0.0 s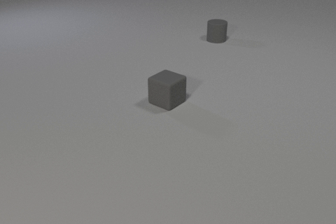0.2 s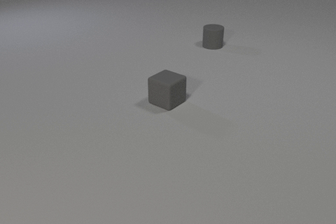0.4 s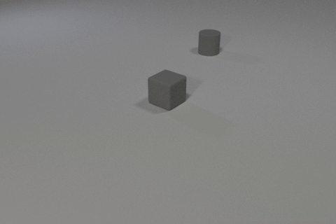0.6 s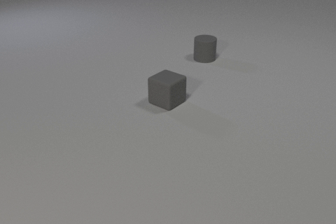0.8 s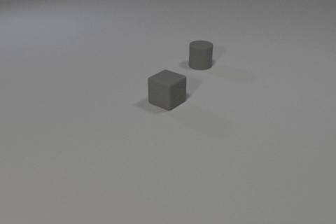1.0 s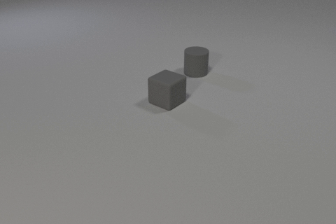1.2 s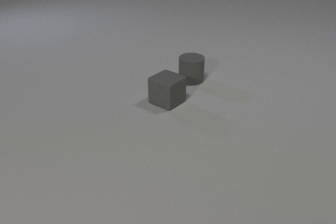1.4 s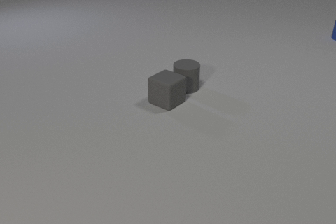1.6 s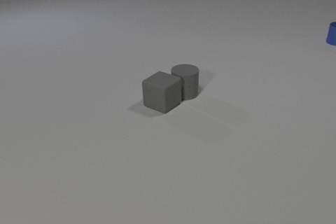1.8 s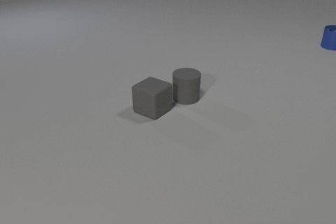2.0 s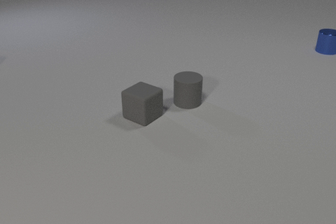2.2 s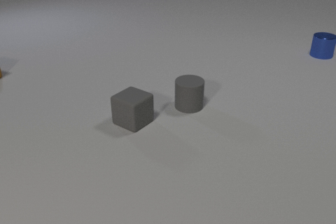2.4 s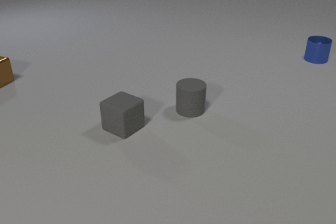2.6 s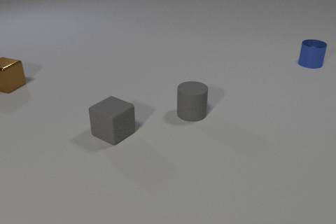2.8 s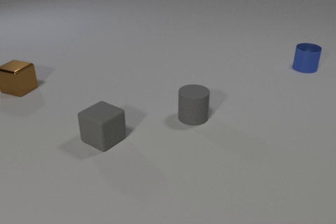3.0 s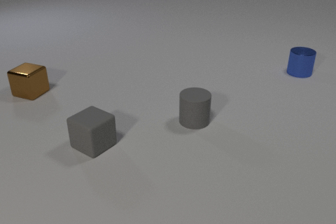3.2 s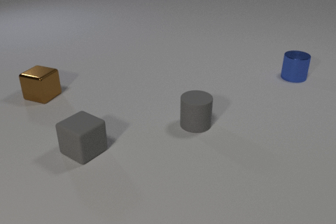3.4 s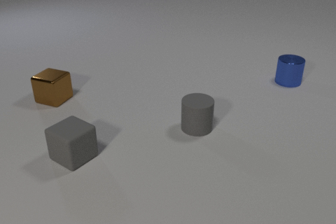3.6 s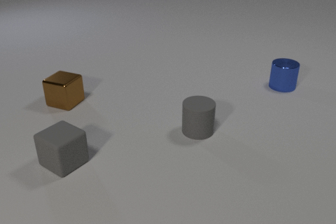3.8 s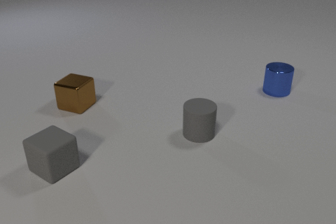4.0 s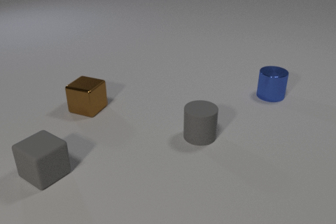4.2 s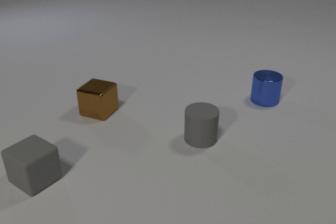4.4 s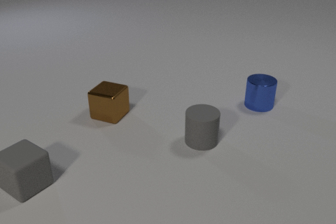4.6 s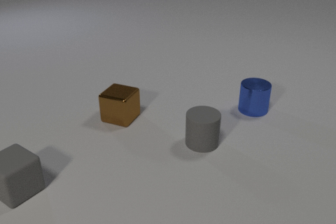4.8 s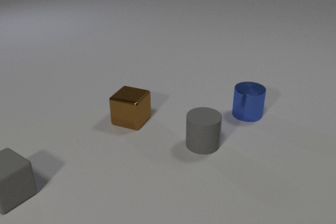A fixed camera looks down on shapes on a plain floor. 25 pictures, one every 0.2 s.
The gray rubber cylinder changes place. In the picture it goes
toward the camera.
The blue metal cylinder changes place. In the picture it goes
toward the camera.
0.0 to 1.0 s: The gray rubber cylinder slides toward the camera.
1.0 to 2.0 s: The gray rubber cylinder slides toward the camera. The gray rubber cube slides toward the camera and to the left. The blue metal cylinder comes in at the right edge, slides toward the camera. The gray rubber cylinder and the gray rubber cube collide.
2.0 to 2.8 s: The gray rubber cylinder slides toward the camera. The gray rubber cube slides to the left and toward the camera. The blue metal cylinder slides toward the camera. The brown metal cube comes in at the left edge, slides toward the camera and to the right.
2.8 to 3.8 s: The gray rubber cylinder slides toward the camera. The gray rubber cube slides to the left and toward the camera. The blue metal cylinder slides toward the camera. The brown metal cube slides to the right and toward the camera.
3.8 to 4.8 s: The gray rubber cylinder slides toward the camera. The gray rubber cube slides to the left and toward the camera. The blue metal cylinder slides toward the camera and to the left. The brown metal cube slides to the right and toward the camera.
How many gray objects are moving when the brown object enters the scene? 2.
What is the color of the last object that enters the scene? brown.
How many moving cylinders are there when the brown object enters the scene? 2.
